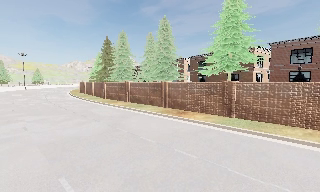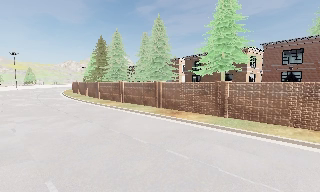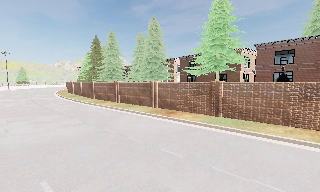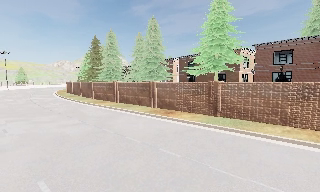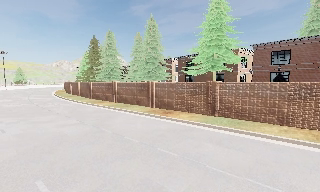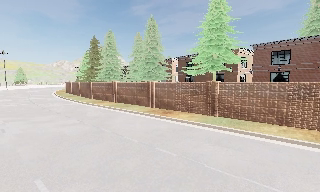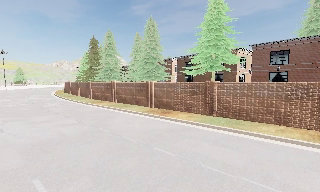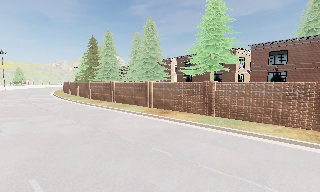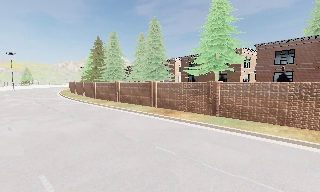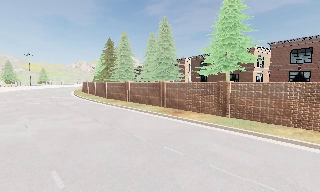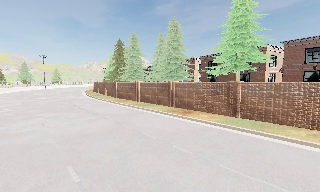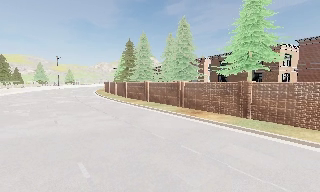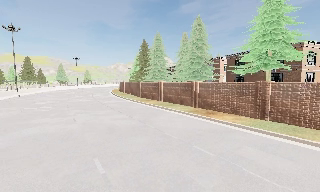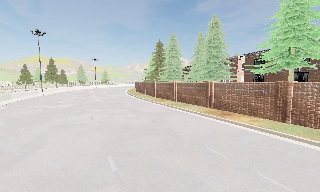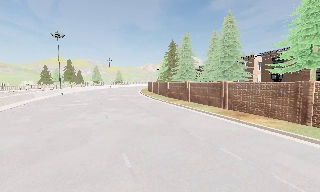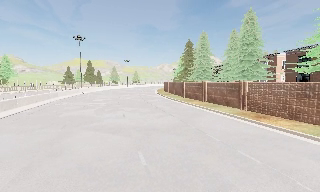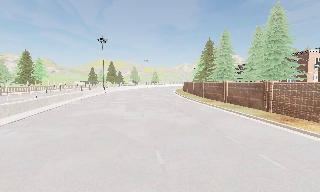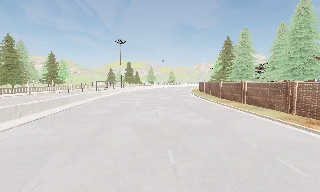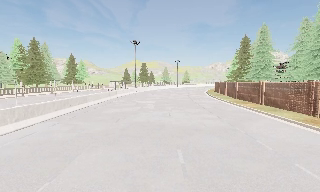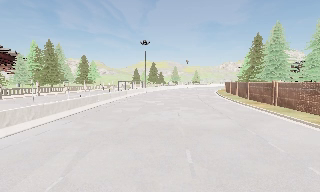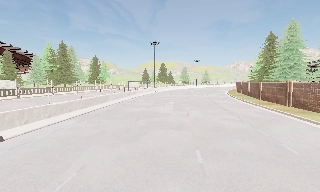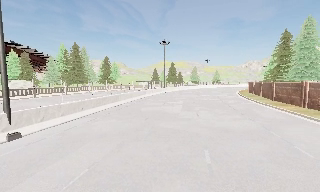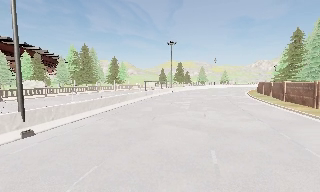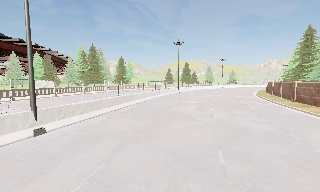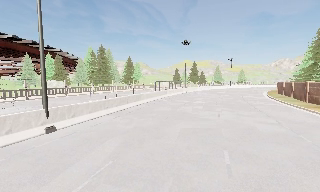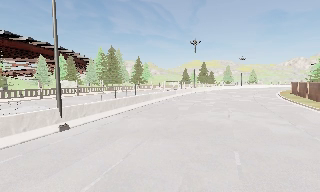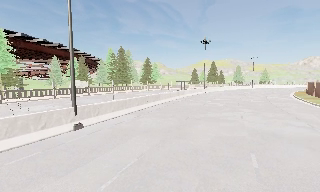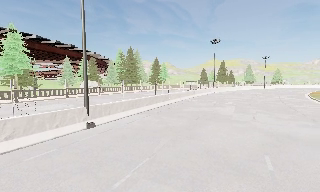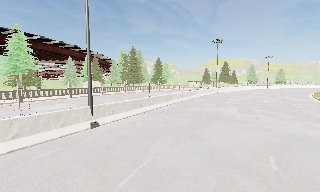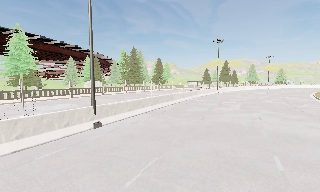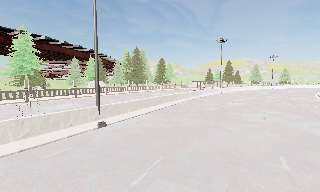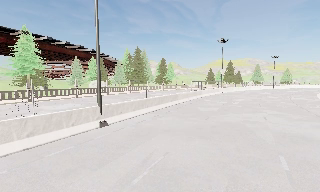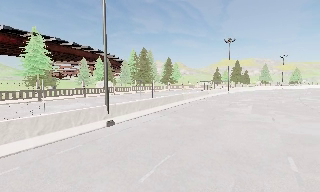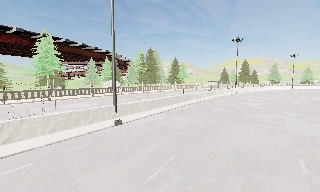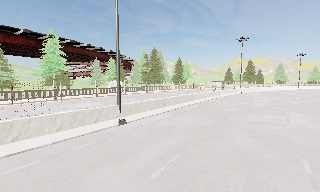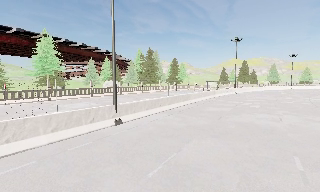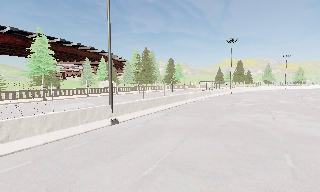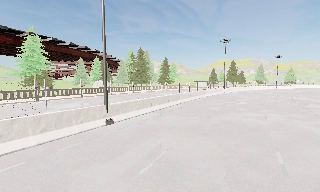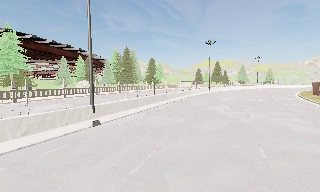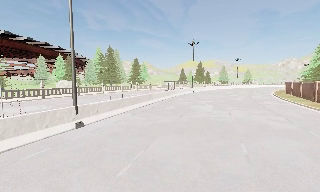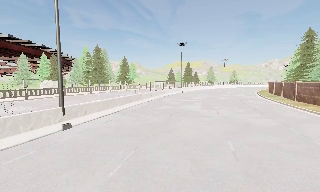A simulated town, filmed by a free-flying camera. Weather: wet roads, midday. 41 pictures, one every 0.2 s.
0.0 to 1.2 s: The camera shifts only a little, or ends up much as it began.
1.2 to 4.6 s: The camera swings to its left by about 65 degrees, and the scene slides to the right. It travels backward and to its right, about 1 m.
4.6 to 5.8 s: The camera pans to its left, which is counterclockwise from overhead, by about 15 degrees. It travels to its left, about 0.5 m, so close, fixed things drift to the right.
5.8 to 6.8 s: The camera shifts only a little, or ends up much as it began.
6.8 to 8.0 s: The camera pans to its right, which is clockwise from overhead, by about 20 degrees.
The film runs backward here.
